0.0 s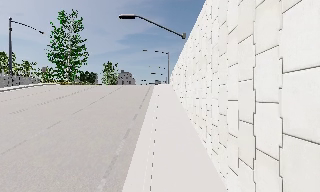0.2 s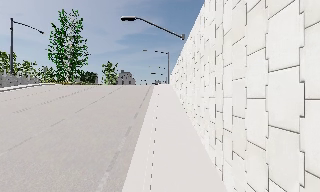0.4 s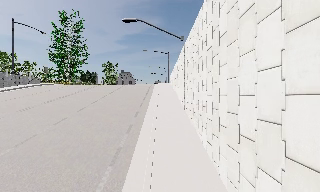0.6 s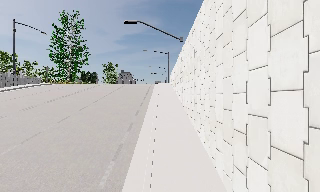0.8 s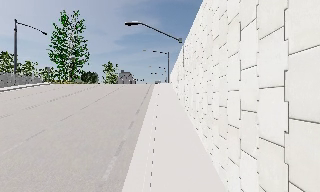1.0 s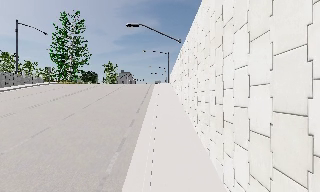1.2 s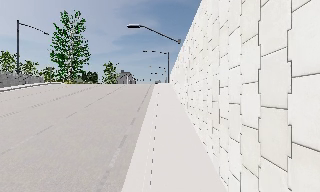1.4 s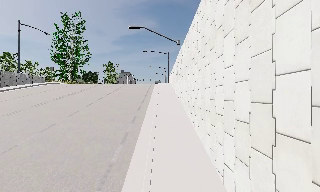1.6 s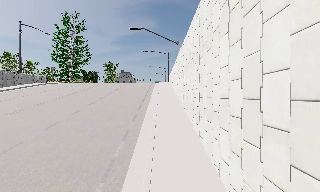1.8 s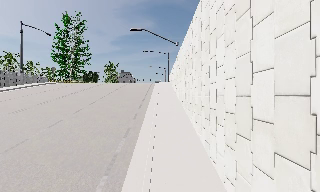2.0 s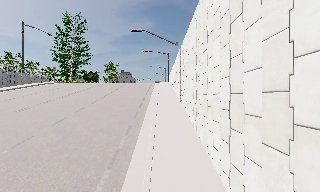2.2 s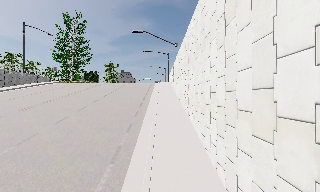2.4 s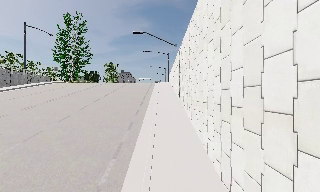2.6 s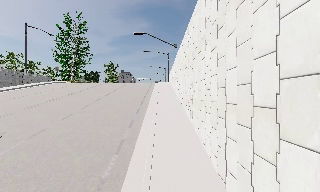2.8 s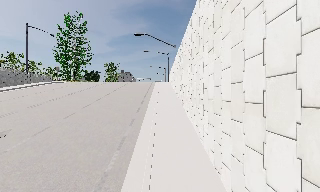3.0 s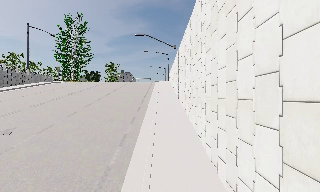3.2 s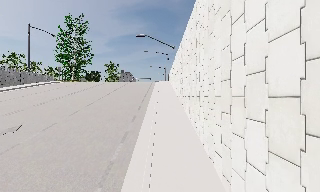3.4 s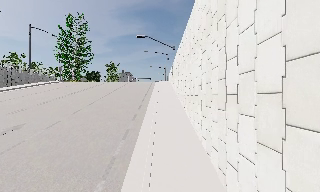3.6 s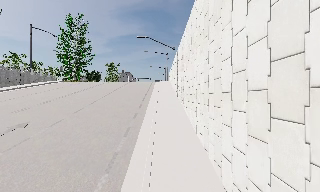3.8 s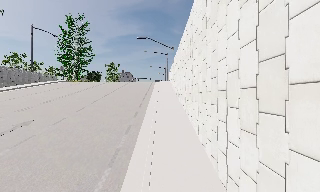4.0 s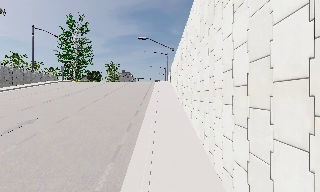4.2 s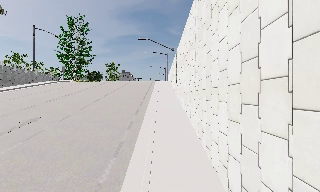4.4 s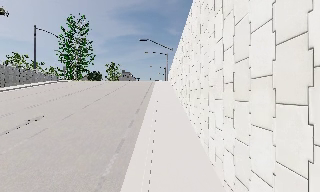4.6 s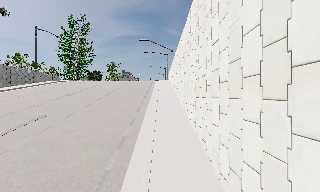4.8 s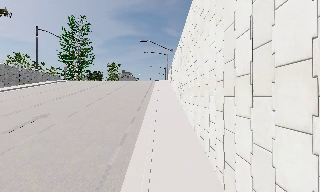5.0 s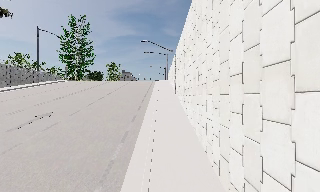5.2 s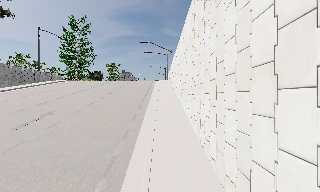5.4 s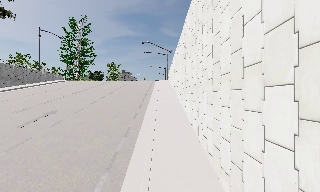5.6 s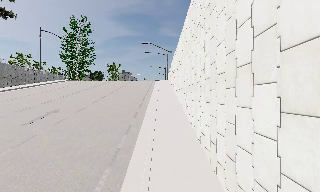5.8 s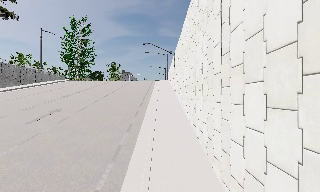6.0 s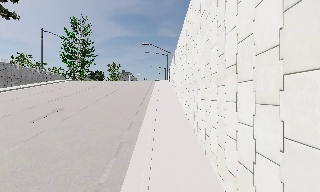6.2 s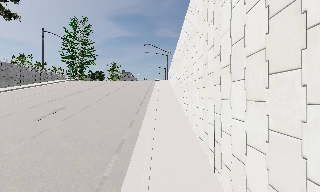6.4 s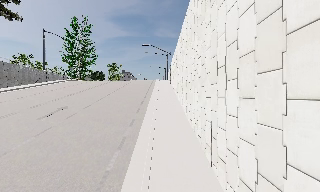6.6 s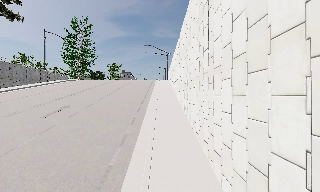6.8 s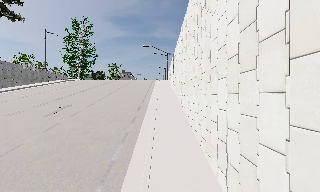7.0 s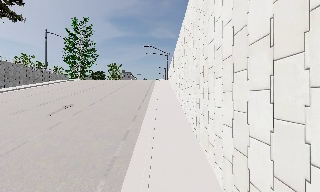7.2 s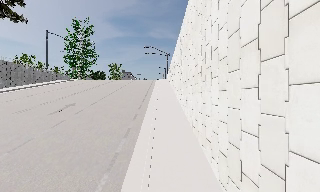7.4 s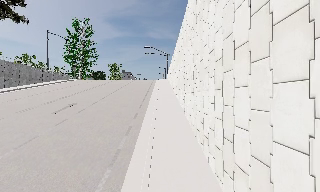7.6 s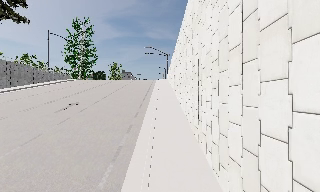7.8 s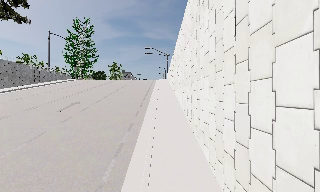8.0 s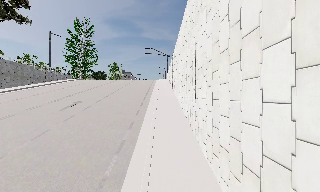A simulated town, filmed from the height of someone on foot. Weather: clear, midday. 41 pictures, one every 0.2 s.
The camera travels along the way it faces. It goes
backward.
0.0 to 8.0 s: The camera travels backward, about 9 m, so what stands in front gets smaller.
The film runs backward here.
